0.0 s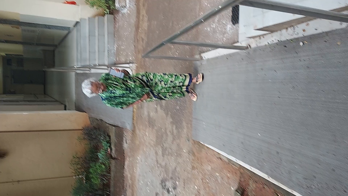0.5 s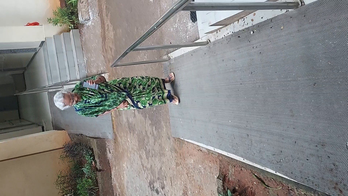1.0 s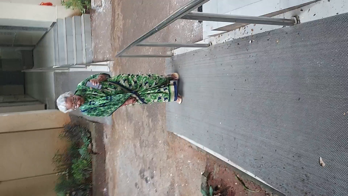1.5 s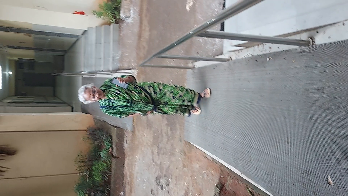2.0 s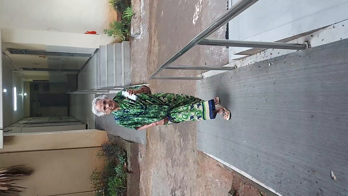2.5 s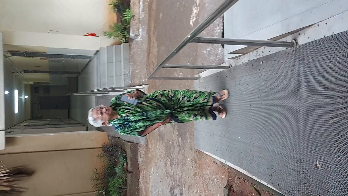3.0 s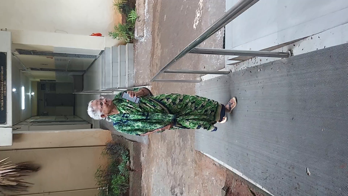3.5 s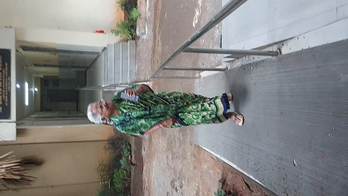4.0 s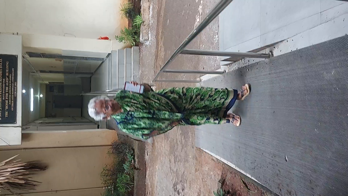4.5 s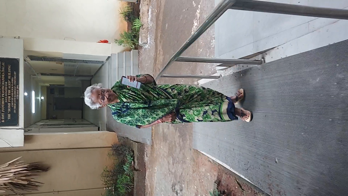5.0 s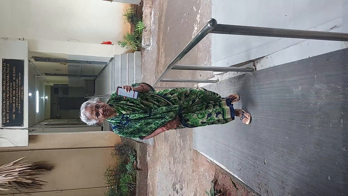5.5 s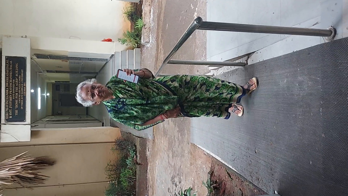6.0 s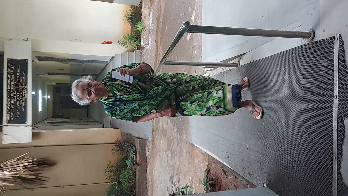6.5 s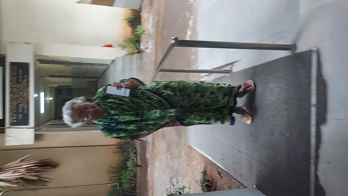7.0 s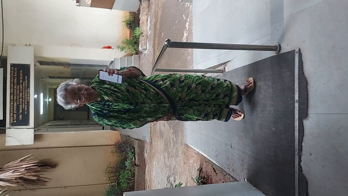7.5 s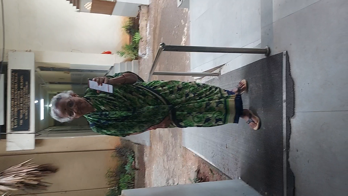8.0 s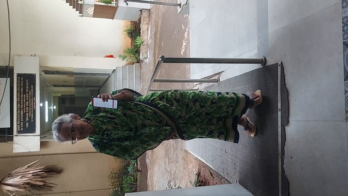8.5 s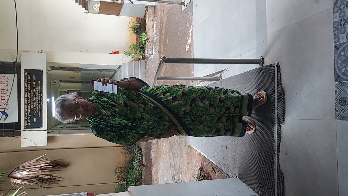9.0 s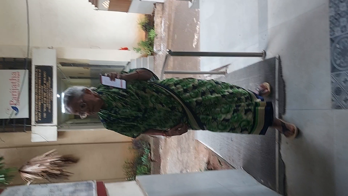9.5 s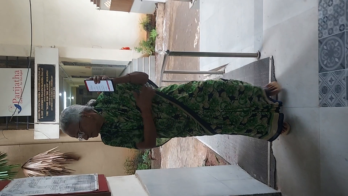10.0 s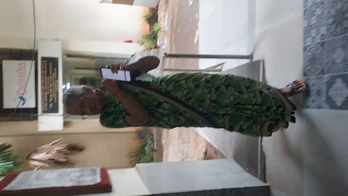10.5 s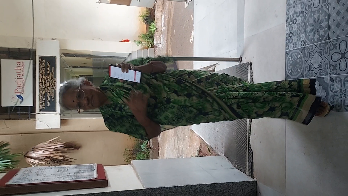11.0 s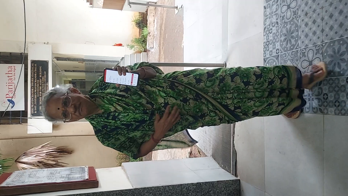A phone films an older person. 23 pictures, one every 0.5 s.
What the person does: Climbing stairs.
